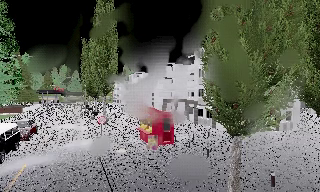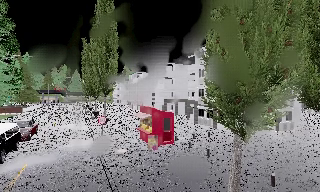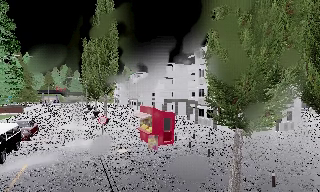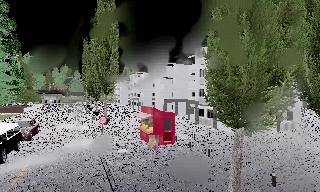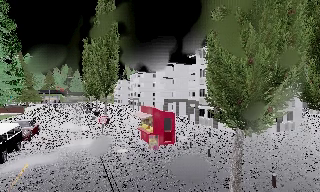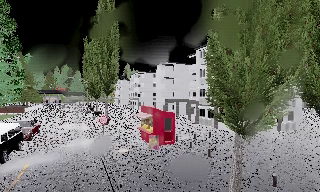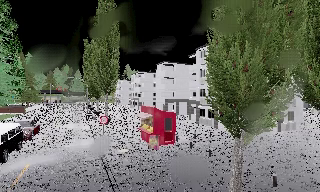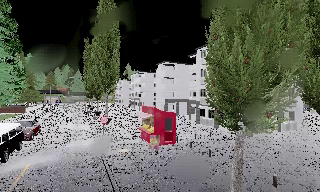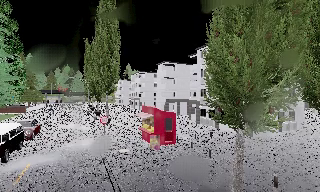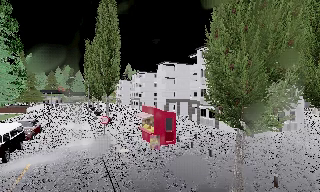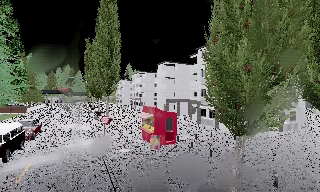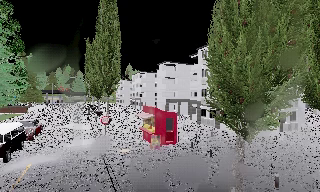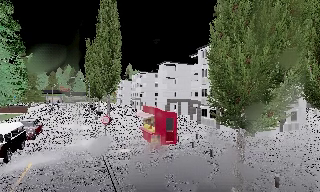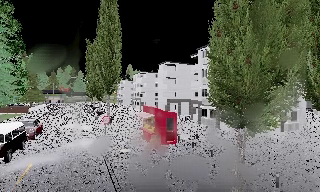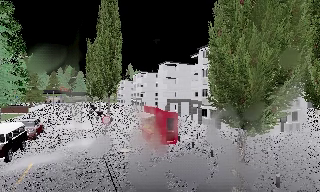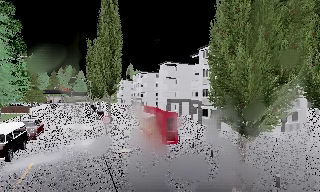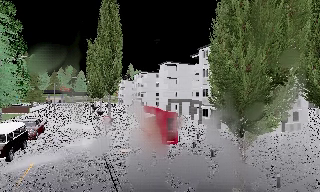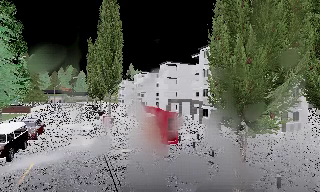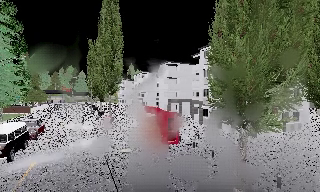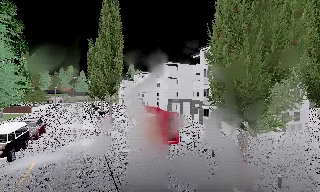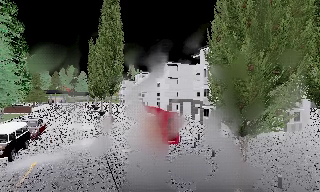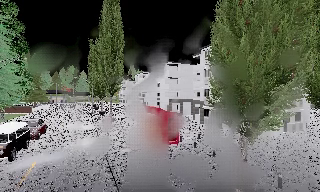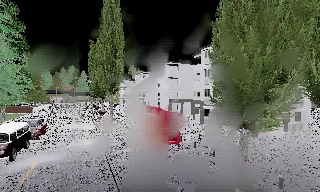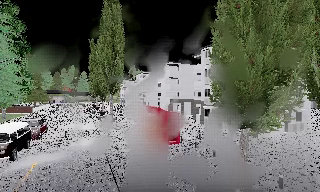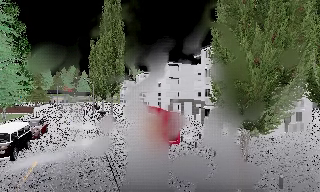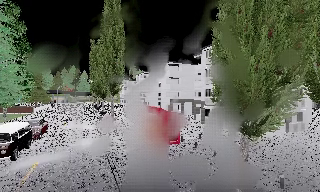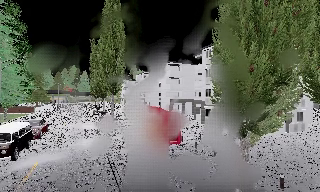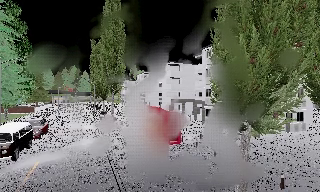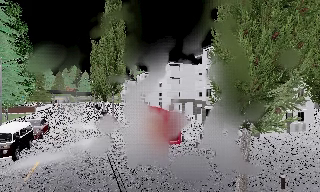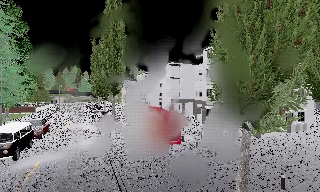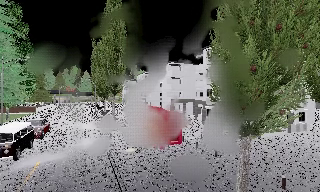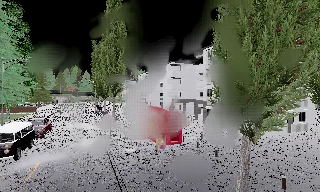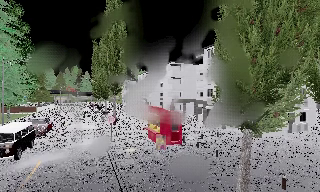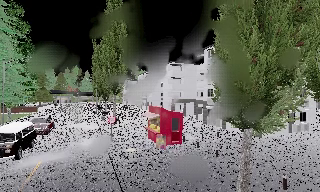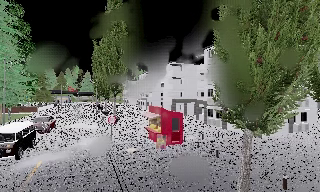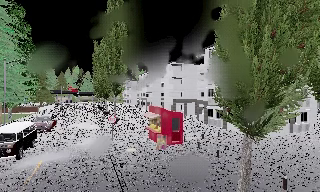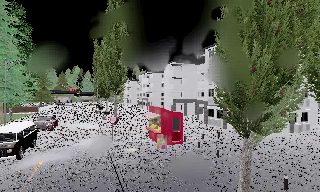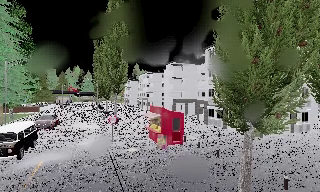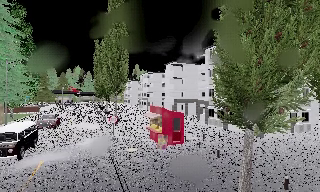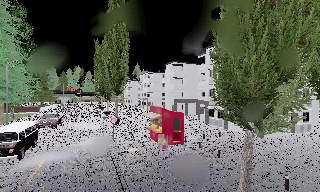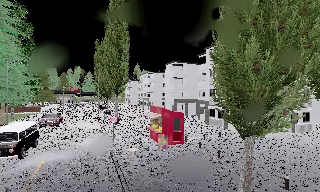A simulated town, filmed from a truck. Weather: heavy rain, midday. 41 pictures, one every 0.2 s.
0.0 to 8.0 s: The camera shifts only a little, or ends up much as it began.
The film runs backward here.
